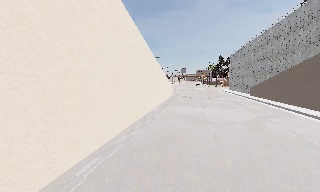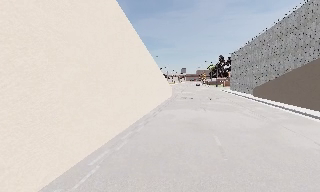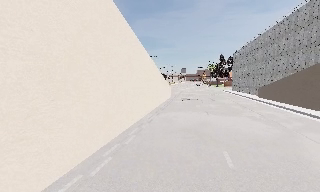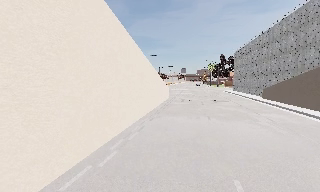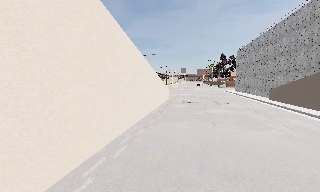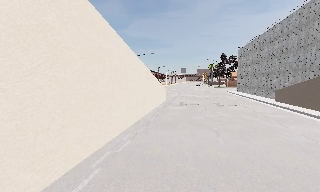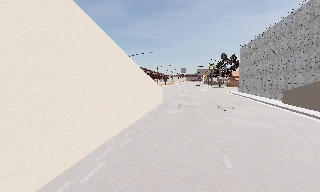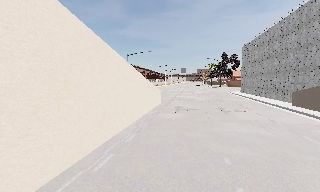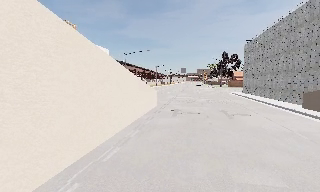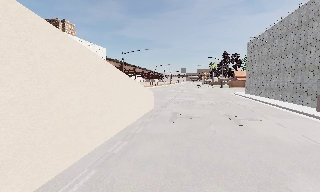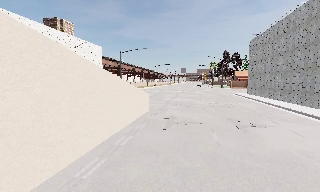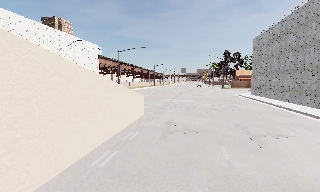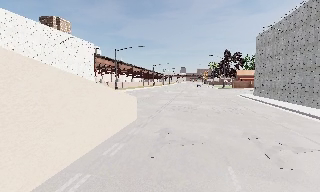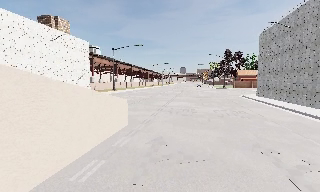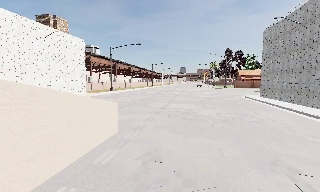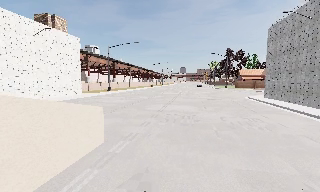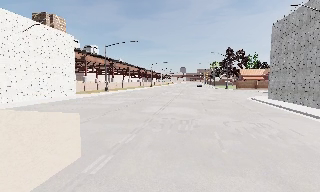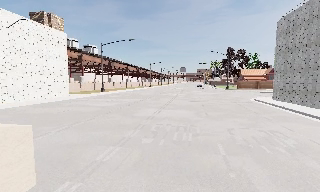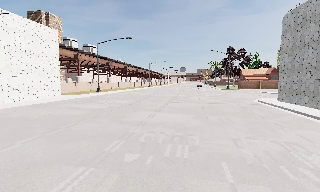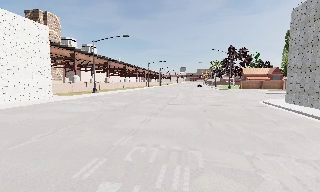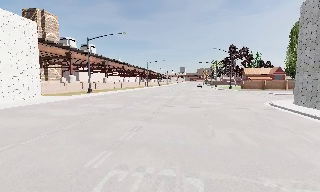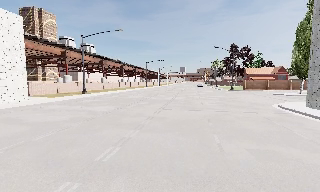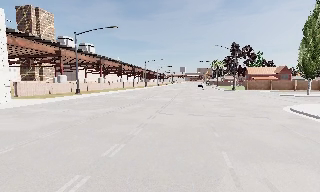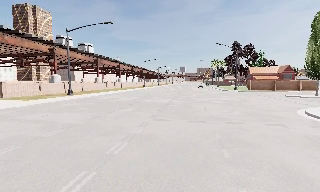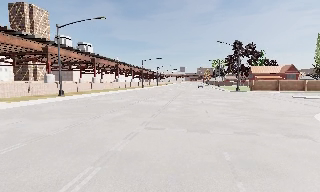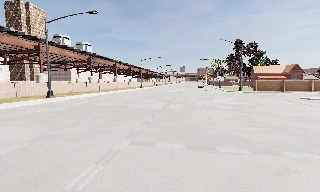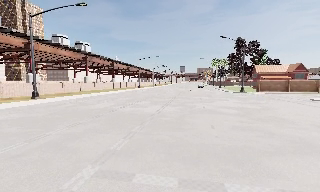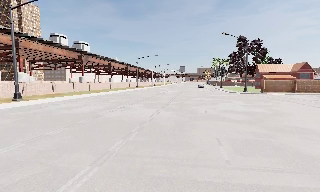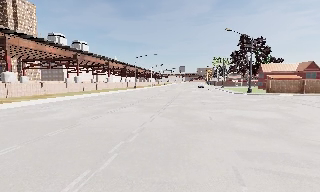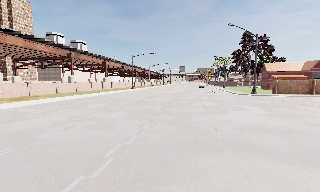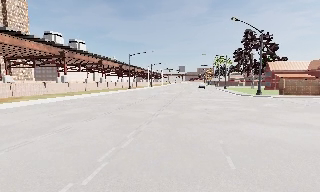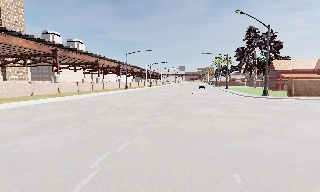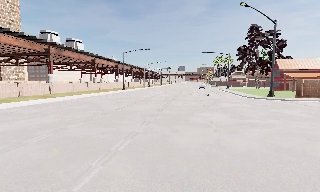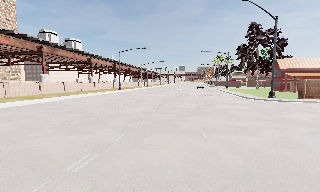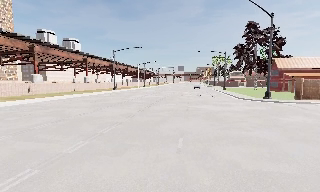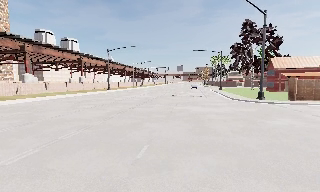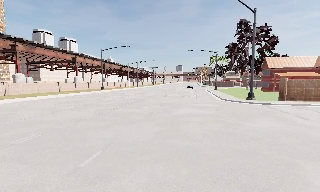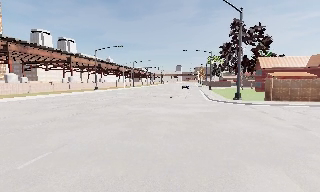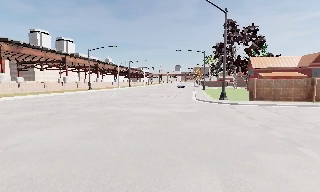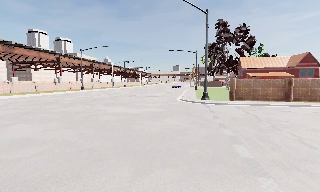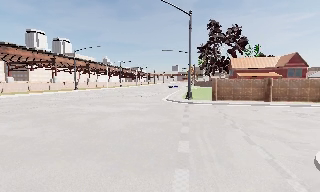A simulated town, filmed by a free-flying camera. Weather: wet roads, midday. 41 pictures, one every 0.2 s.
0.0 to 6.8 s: The camera travels forward, about 55 m, so what stands in front looms larger.
6.8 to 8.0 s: The camera travels to its right, about 10 m, so close, fixed things drift to the left.
The film runs forward here.
